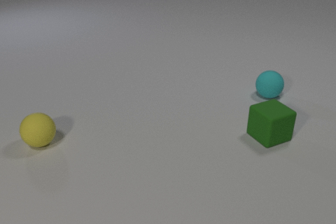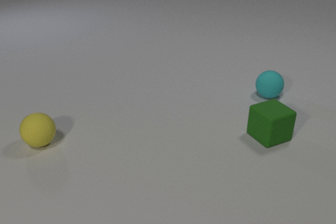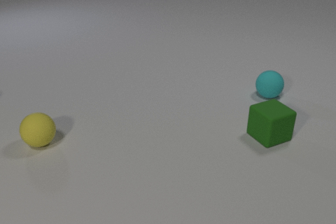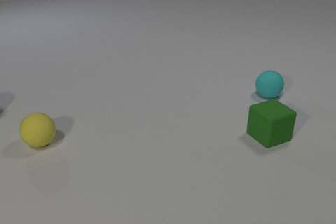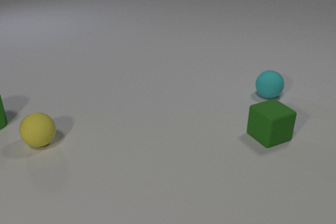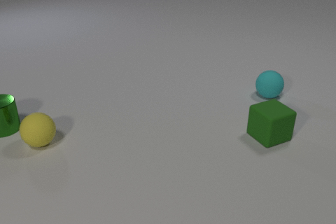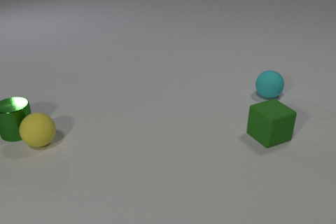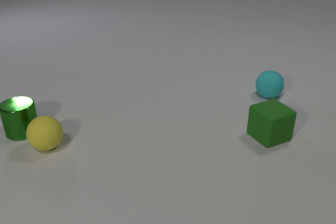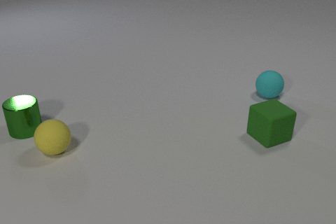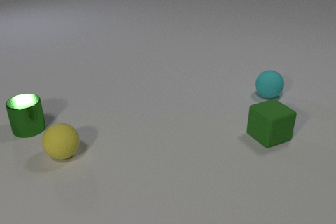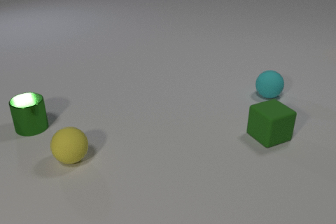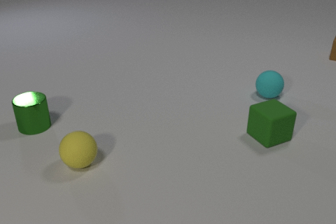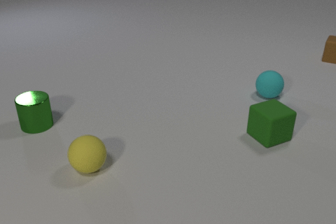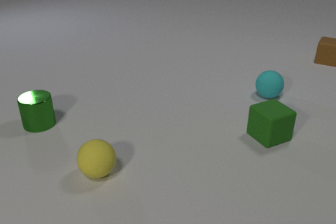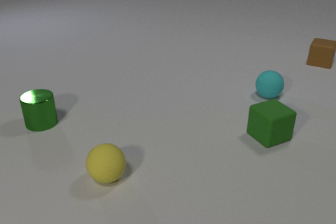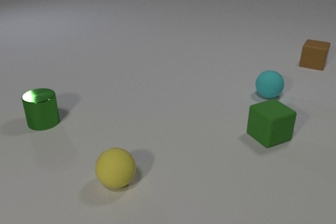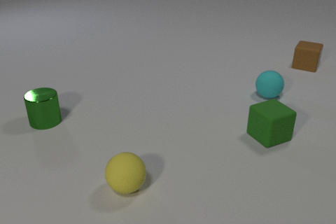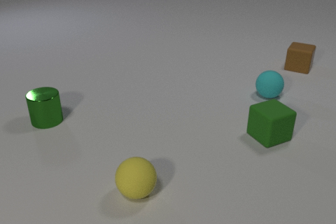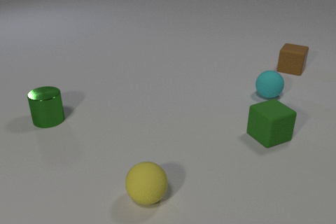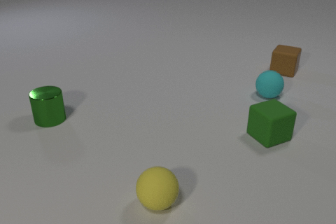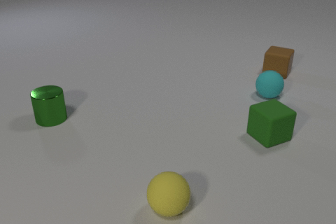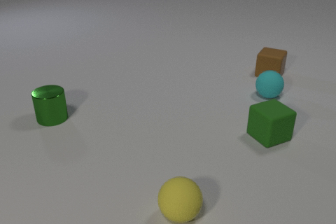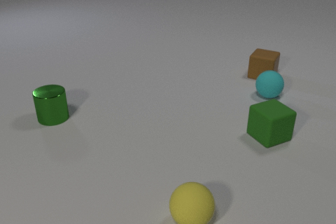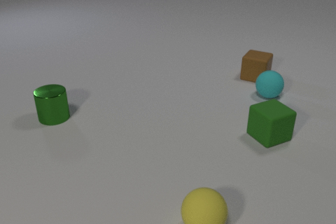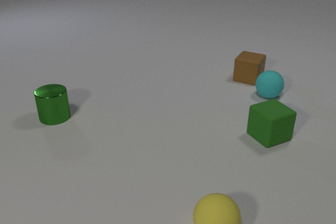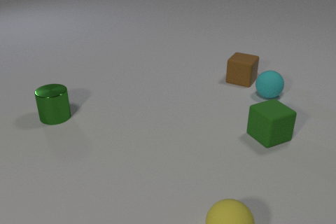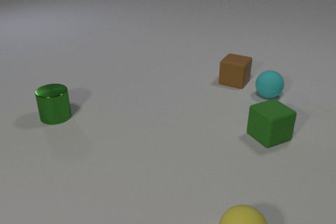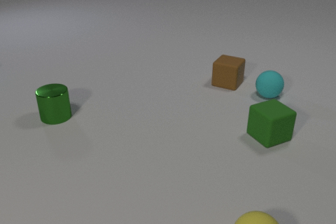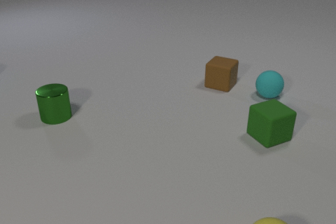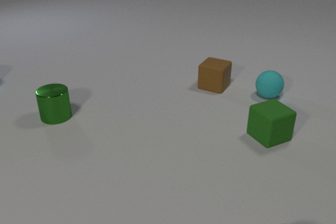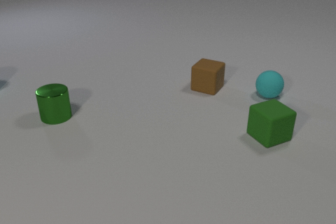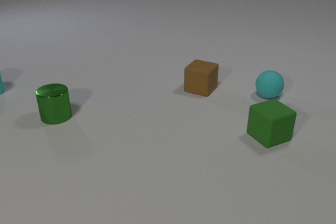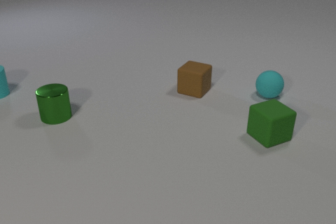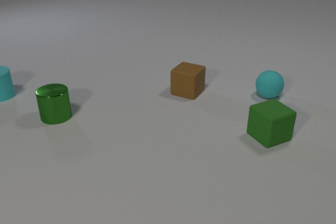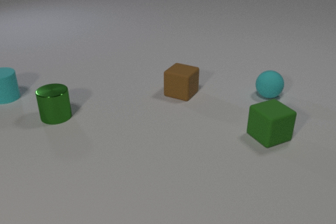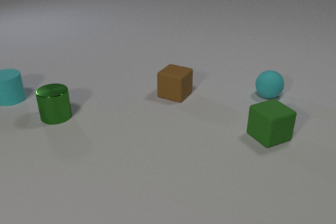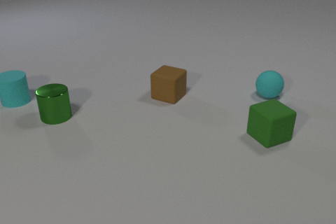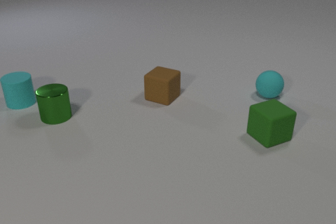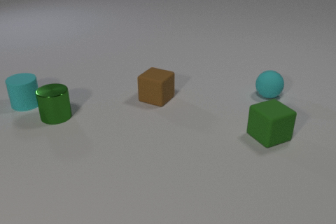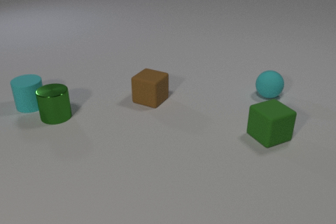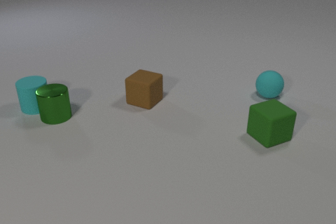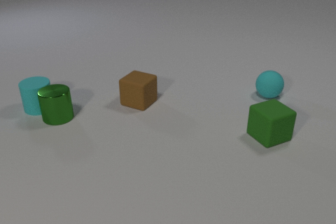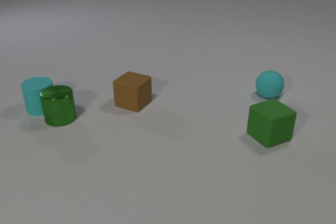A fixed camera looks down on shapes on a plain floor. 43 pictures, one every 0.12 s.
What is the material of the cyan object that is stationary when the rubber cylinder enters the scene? rubber.
What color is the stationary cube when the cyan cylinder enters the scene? green.
What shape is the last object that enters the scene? cylinder.
0.00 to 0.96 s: The green metal cylinder comes in at the left edge, slides to the right and toward the camera. The yellow rubber sphere rolls toward the camera and to the right. The green metal cylinder and the yellow rubber sphere collide.
0.96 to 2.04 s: The green metal cylinder slides to the right and away from the camera. The yellow rubber sphere rolls toward the camera and to the right. The brown rubber cube comes in at the right edge, slides toward the camera and to the left.
2.04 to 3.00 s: The green metal cylinder slides to the right. The yellow rubber sphere rolls to the right and toward the camera. The brown rubber cube slides to the left and toward the camera.
3.00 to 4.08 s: The yellow rubber sphere rolls to the right, leaves at the bottom edge. The cyan rubber cylinder comes in at the left edge, slides toward the camera and to the right. The brown rubber cube slides to the left and toward the camera.
4.08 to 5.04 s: The cyan rubber cylinder slides toward the camera and to the right. The brown rubber cube slides to the left and toward the camera. The green metal cylinder and the cyan rubber cylinder collide.
